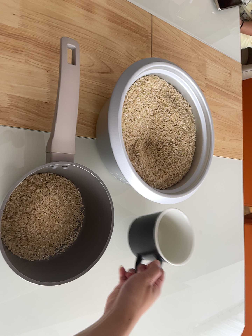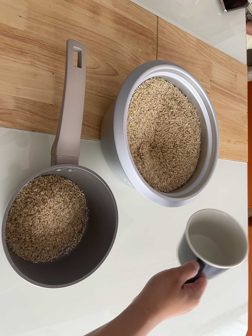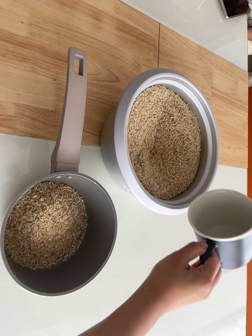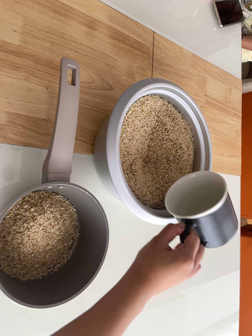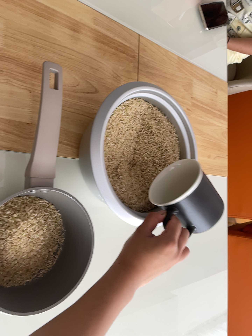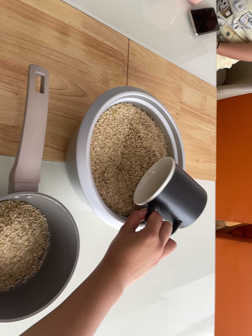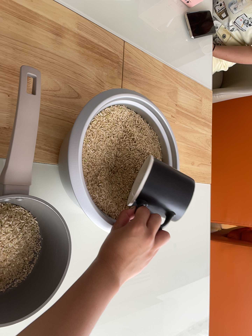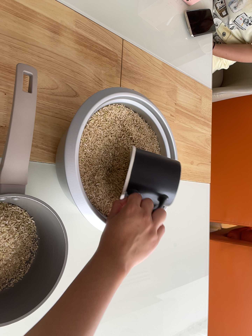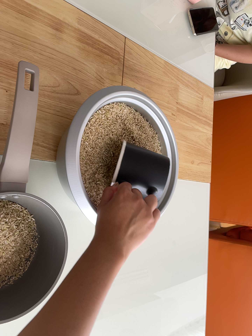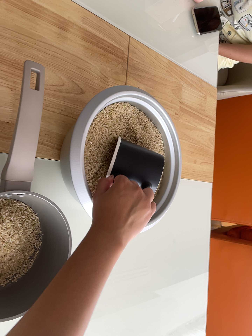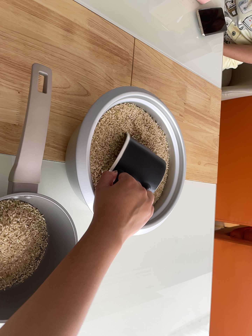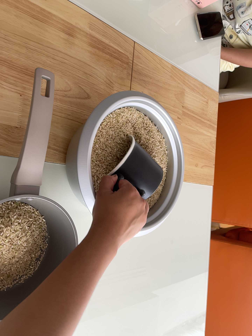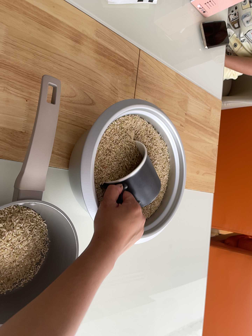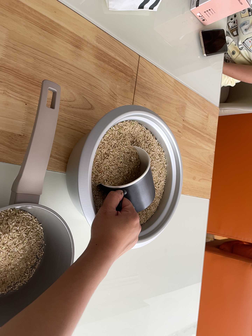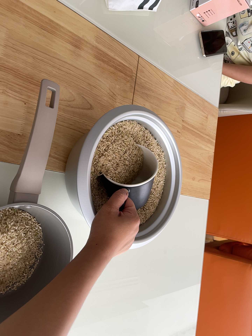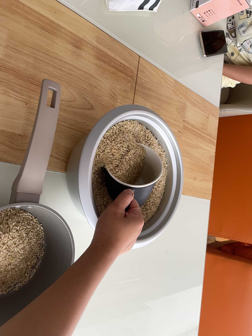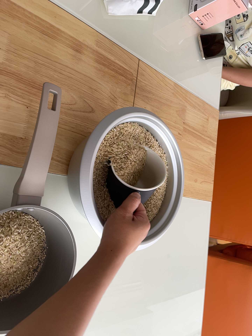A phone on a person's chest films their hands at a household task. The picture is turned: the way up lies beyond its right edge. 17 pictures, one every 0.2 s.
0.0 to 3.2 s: The camera travels toward the top of its view, about 6 cm, so close, fixed things drift downward.
The film runs forward here.
